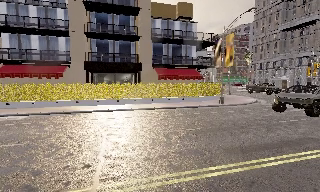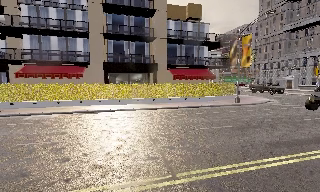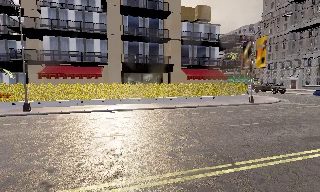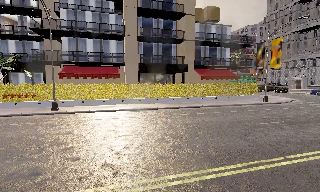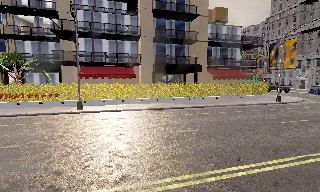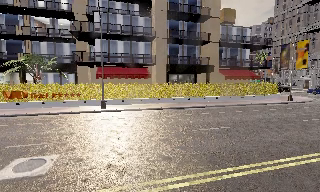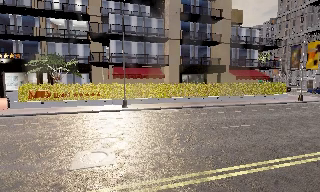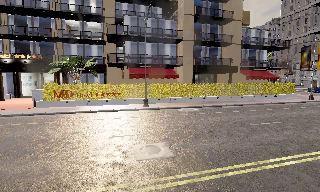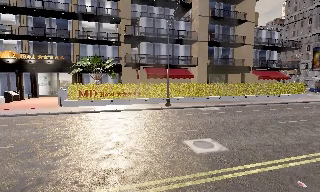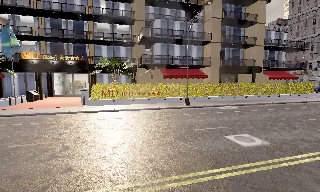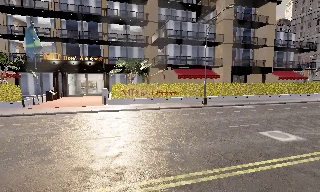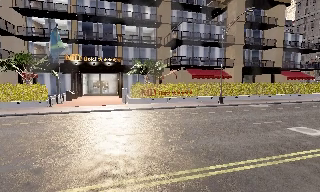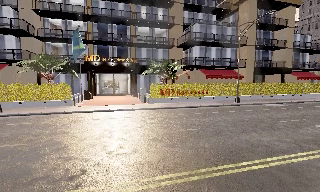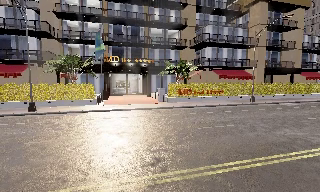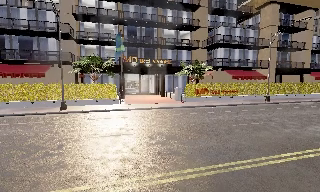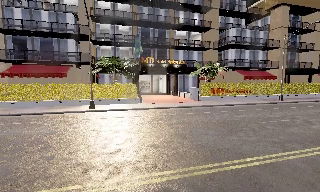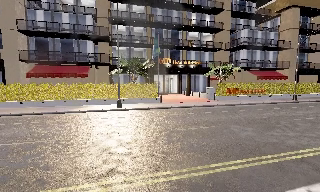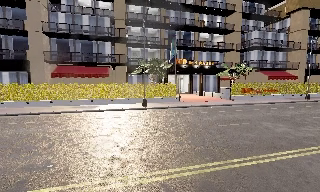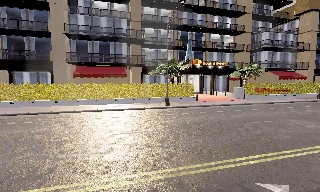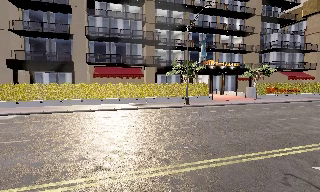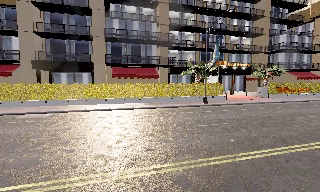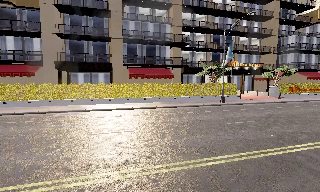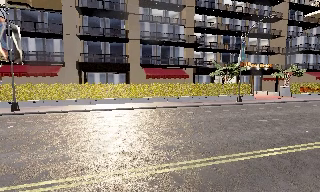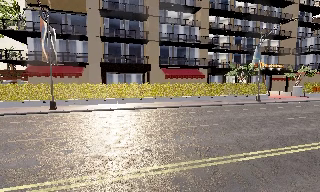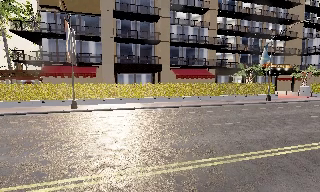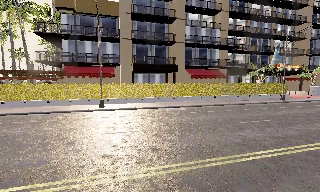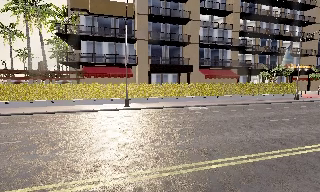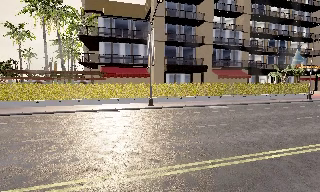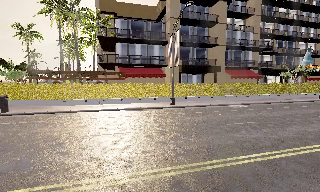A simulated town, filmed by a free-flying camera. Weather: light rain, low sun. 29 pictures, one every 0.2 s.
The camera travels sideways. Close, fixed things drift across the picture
to the right.
0.0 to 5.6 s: The camera travels to its left, about 55 m, so close, fixed things drift to the right.
The film runs backward here.
